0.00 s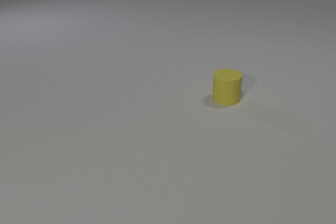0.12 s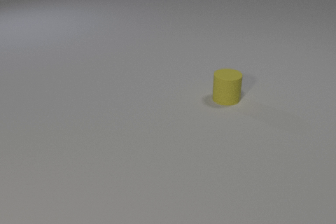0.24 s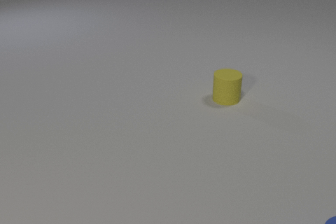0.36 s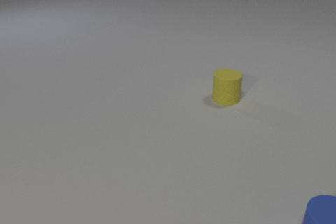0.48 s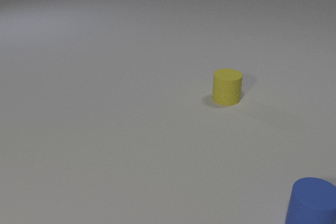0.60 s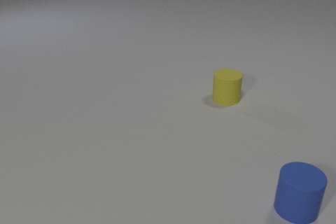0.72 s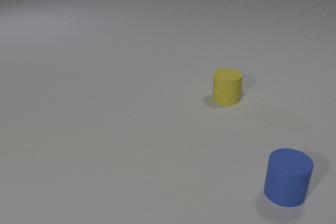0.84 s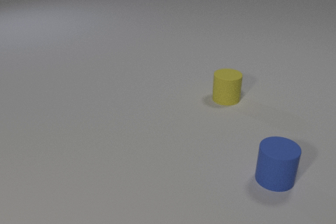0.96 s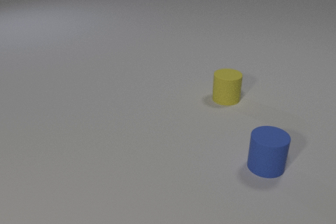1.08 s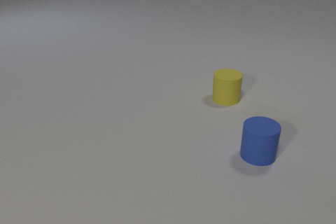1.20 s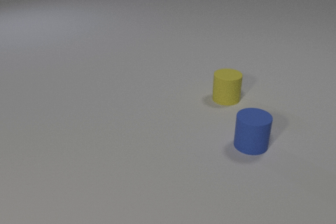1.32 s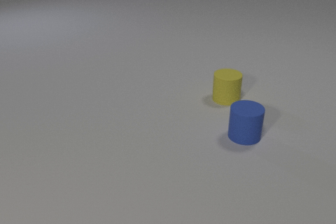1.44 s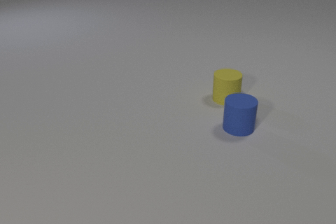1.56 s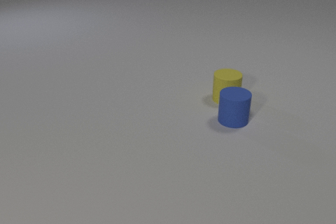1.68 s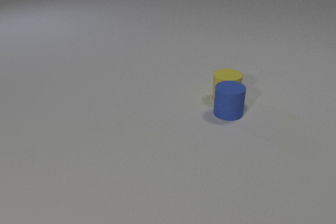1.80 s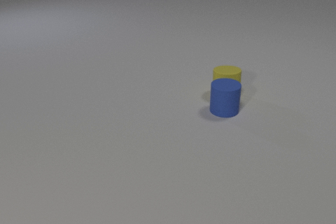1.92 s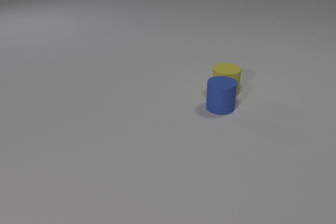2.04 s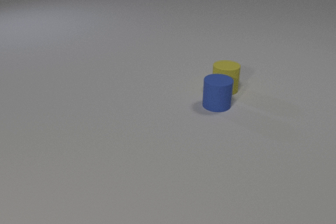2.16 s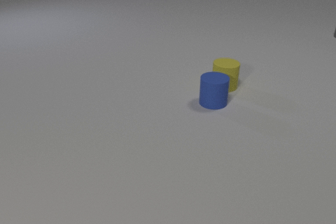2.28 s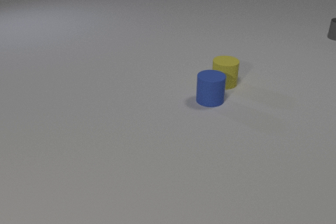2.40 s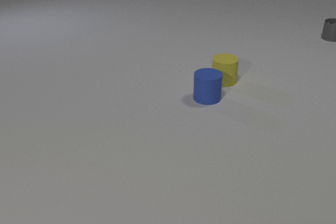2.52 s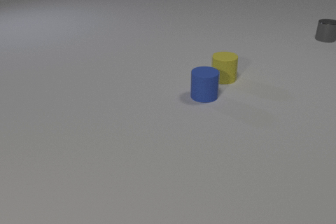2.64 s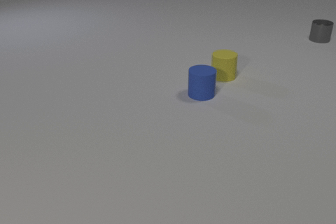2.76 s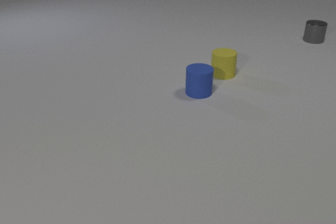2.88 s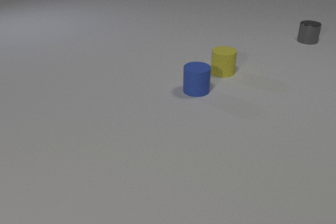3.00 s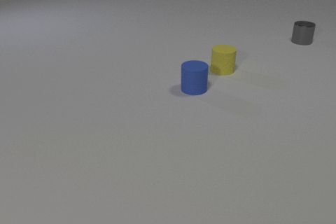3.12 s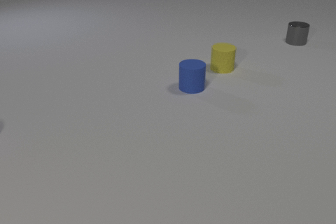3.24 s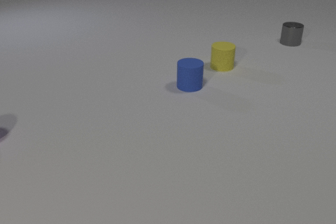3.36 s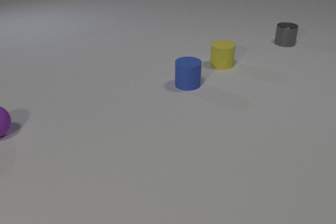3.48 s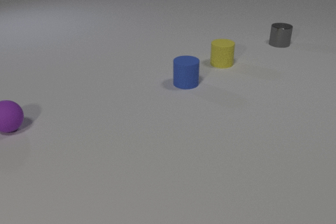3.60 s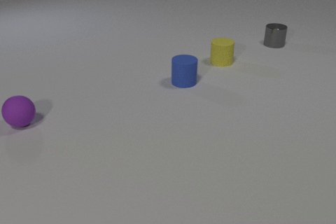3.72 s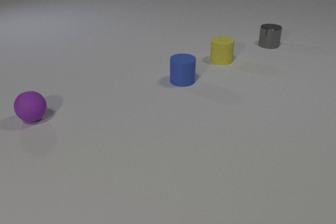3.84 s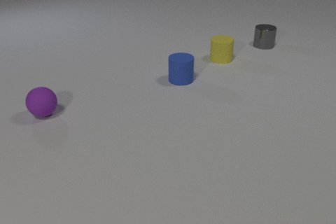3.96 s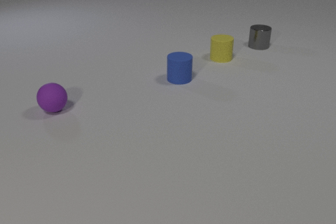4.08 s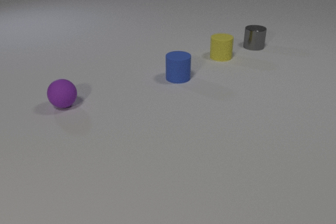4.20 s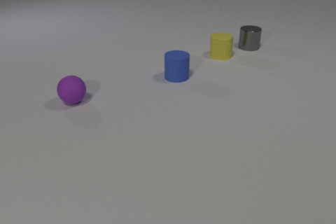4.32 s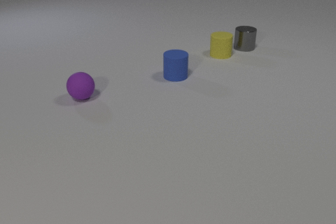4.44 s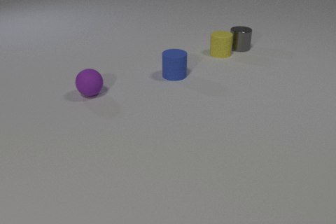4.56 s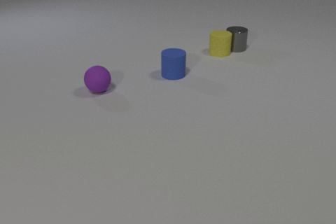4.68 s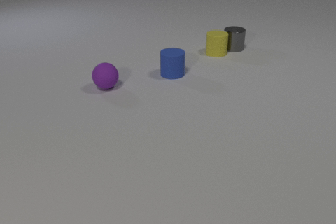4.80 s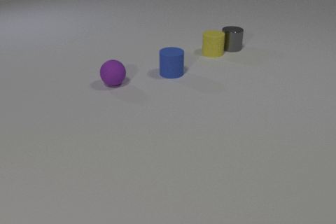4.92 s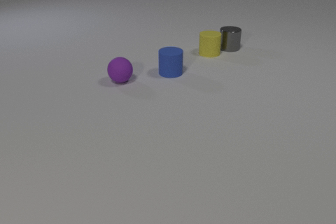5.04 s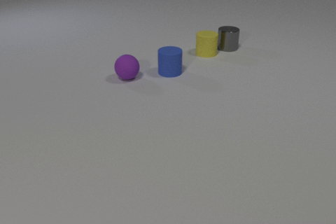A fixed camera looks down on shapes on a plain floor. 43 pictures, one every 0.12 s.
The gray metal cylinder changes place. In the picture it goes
to the left.
The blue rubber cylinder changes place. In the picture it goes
away from the camera.
0.00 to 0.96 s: The blue rubber cylinder comes in at the bottom edge, slides away from the camera and to the left.
0.96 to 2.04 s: The blue rubber cylinder slides away from the camera and to the left. The yellow rubber cylinder slides away from the camera. The blue rubber cylinder and the yellow rubber cylinder collide.
2.04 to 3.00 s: The blue rubber cylinder slides away from the camera and to the left. The yellow rubber cylinder slides away from the camera. The gray metal cylinder comes in at the right edge, slides to the left and toward the camera.
3.00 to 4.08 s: The blue rubber cylinder slides away from the camera and to the left. The yellow rubber cylinder slides away from the camera. The gray metal cylinder slides to the left and toward the camera. The purple rubber sphere comes in at the left edge, rolls to the right and away from the camera.
4.08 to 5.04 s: The blue rubber cylinder slides away from the camera and to the left. The yellow rubber cylinder slides to the left and away from the camera. The gray metal cylinder slides to the left. The purple rubber sphere rolls to the right and away from the camera. The yellow rubber cylinder and the gray metal cylinder collide.
What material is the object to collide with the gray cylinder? rubber.
How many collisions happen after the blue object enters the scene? 2.
How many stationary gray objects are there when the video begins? 0.
